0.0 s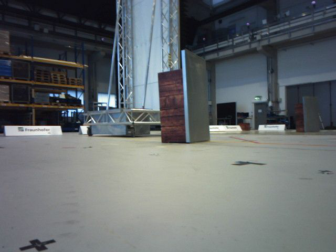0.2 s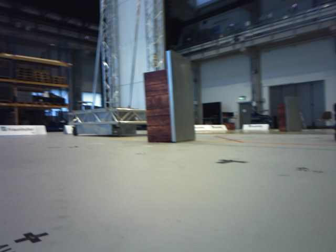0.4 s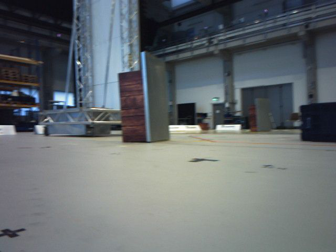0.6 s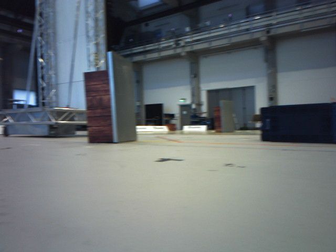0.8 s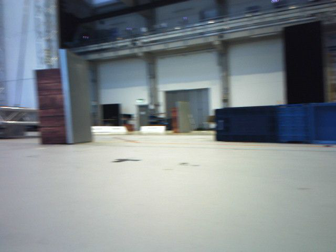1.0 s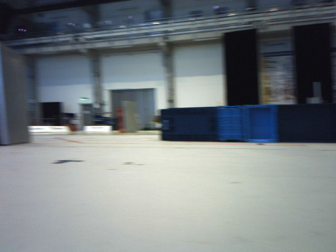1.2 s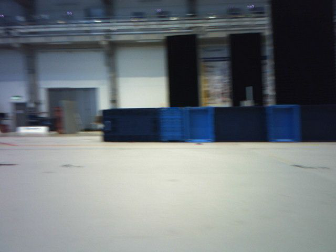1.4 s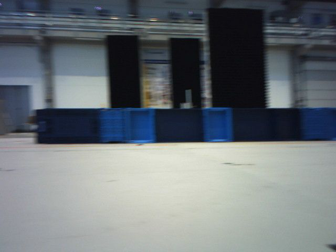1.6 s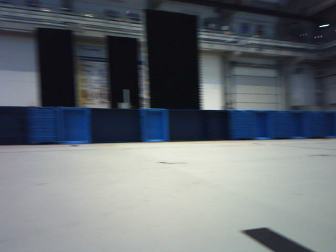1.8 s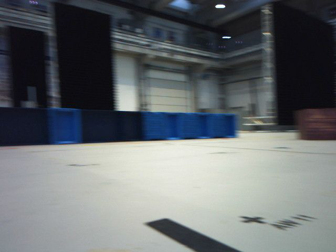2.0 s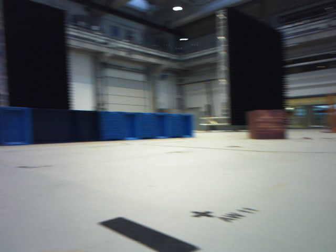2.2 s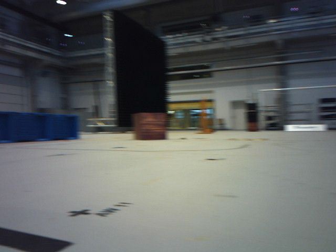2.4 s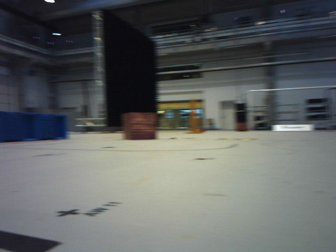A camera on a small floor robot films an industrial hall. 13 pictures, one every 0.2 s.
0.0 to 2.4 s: The camera pans to its right, which is clockwise from overhead, by about 115 degrees. It travels backward, about 0.3 m.
The film runs backward here.
